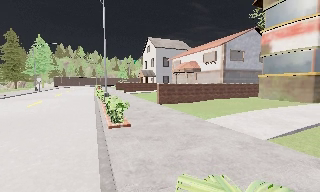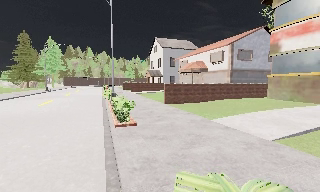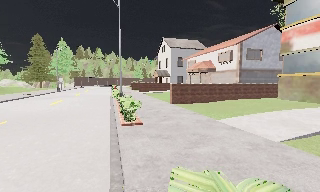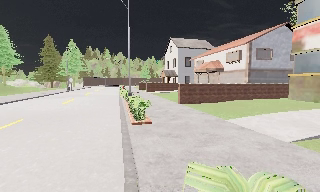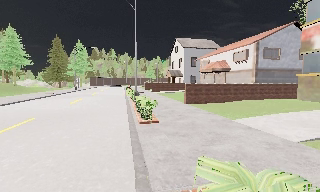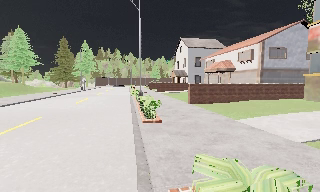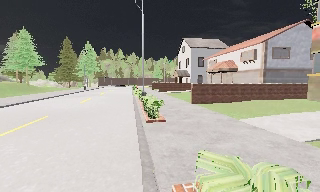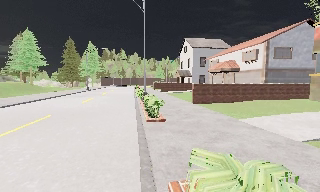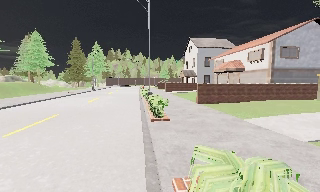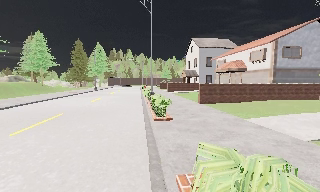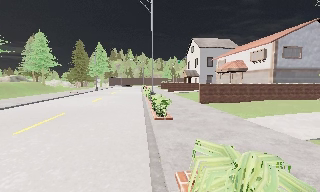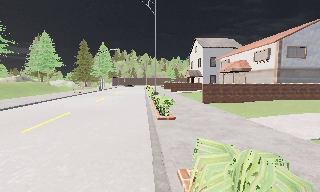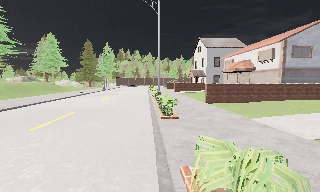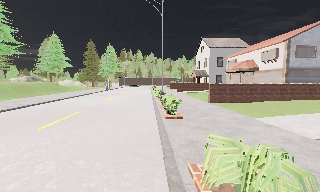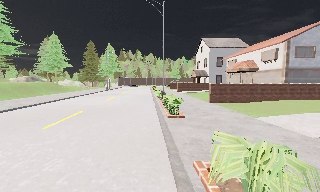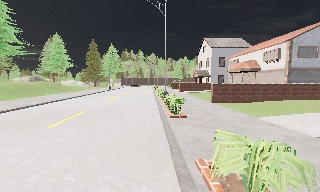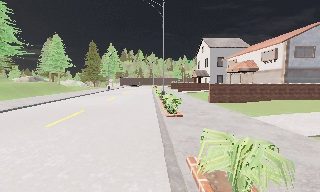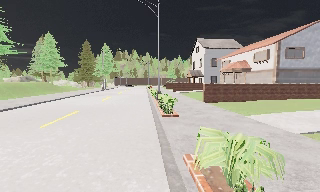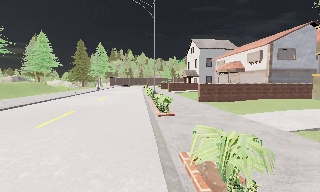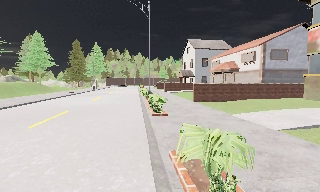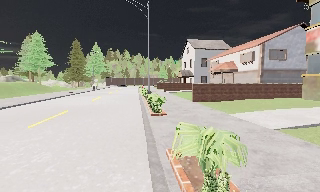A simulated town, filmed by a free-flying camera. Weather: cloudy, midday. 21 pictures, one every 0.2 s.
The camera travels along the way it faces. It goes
backward.
0.0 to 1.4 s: The camera swings to its left by about 15 degrees, and the scene slides to the right. It travels backward, about 0.5 m, so what stands in front gets smaller.
1.4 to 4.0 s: The camera travels backward, about 1 m, so what stands in front gets smaller.
The film runs backward here.
